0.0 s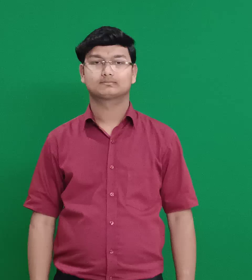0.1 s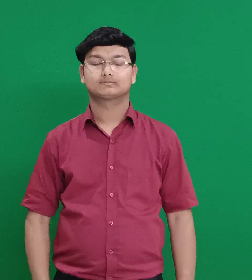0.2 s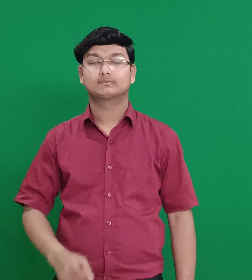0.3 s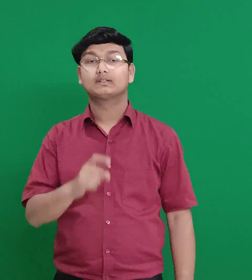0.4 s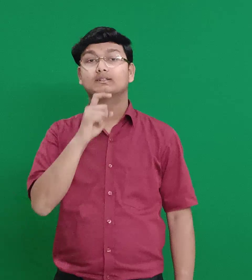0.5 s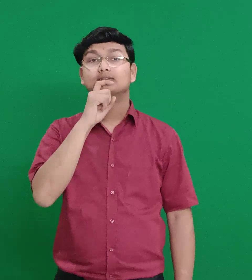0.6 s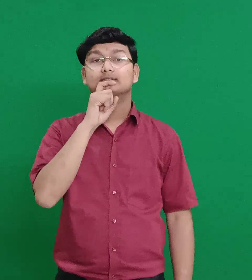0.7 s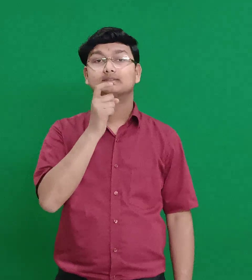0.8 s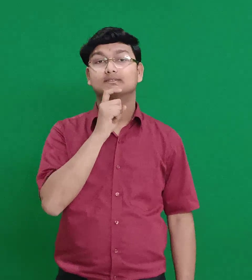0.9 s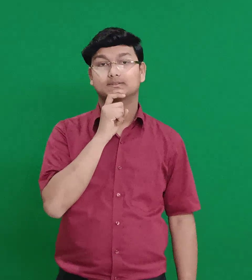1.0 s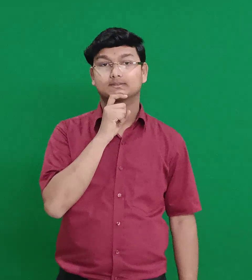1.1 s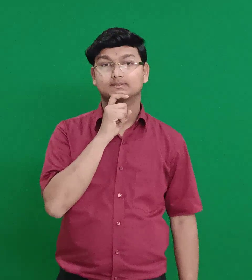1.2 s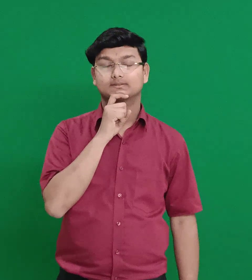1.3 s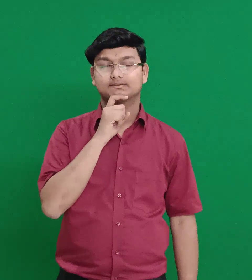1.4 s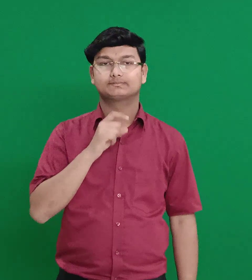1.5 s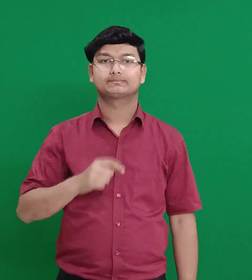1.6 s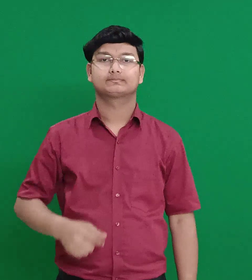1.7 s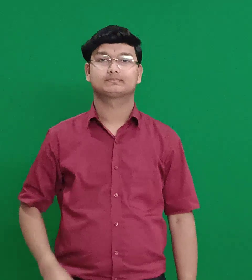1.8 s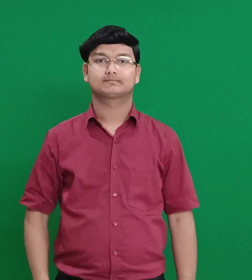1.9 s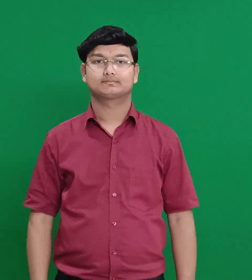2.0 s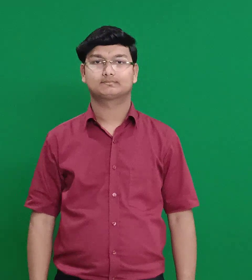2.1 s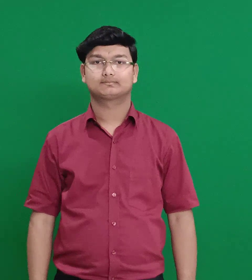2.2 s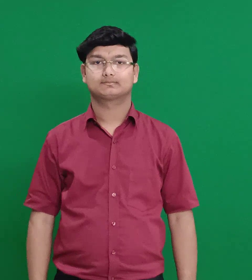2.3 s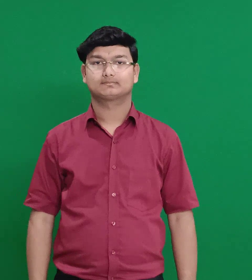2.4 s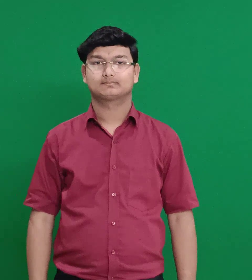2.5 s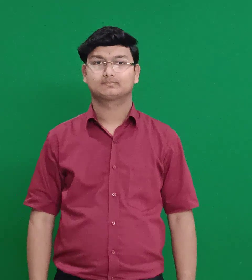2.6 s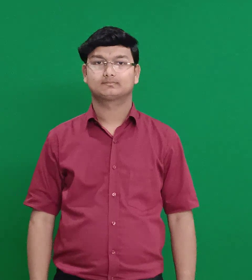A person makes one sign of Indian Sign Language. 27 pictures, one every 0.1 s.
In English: tob
